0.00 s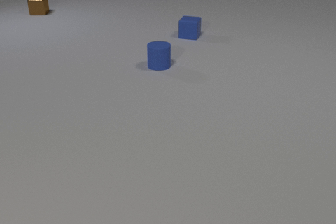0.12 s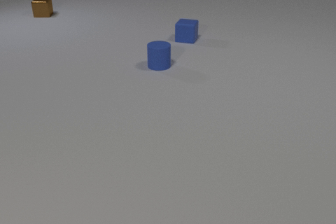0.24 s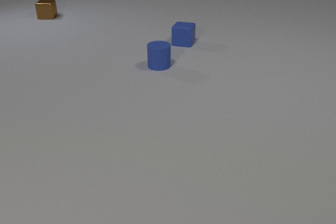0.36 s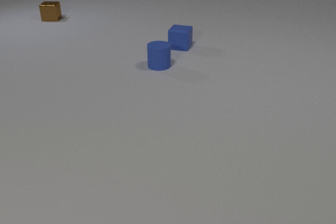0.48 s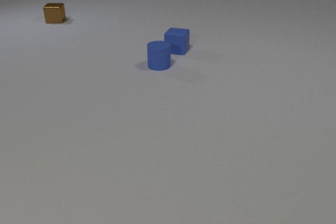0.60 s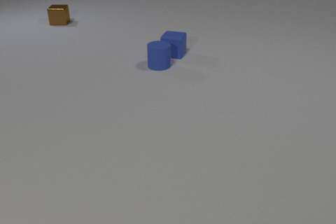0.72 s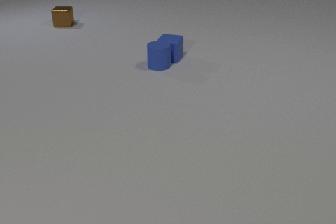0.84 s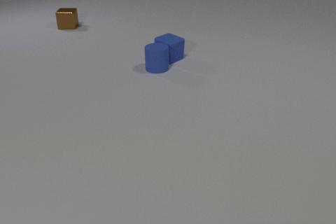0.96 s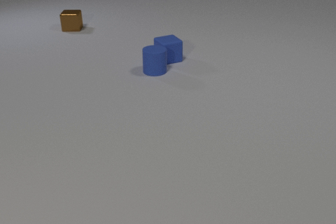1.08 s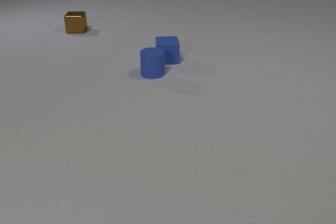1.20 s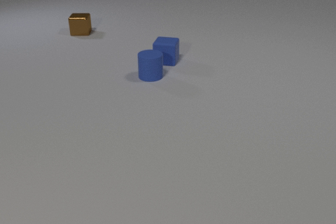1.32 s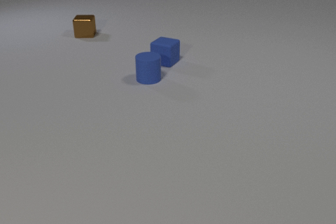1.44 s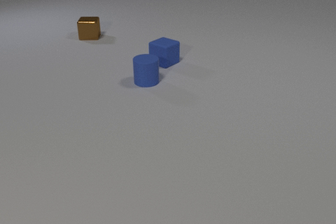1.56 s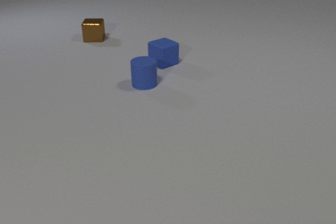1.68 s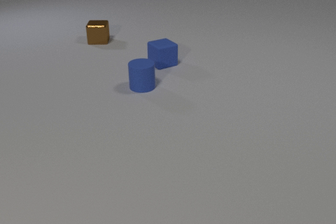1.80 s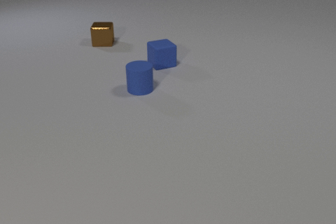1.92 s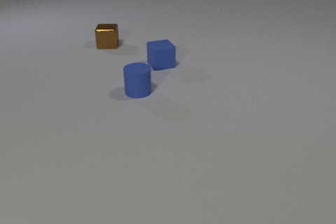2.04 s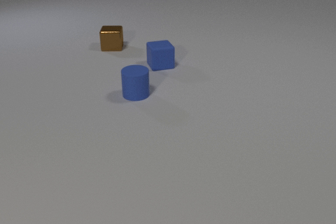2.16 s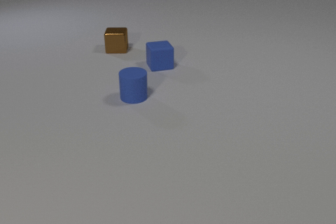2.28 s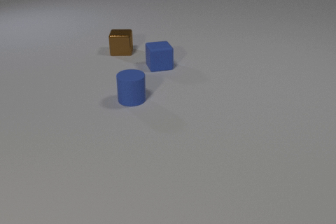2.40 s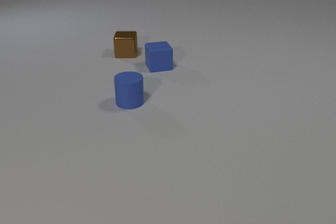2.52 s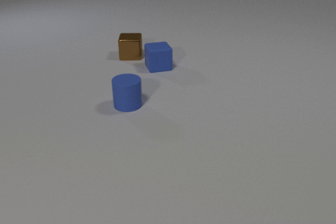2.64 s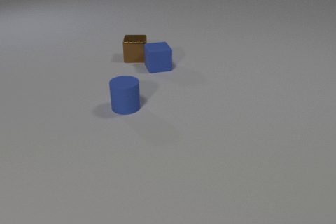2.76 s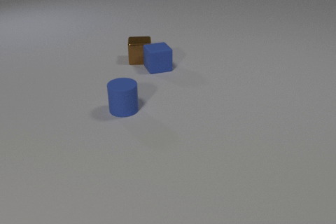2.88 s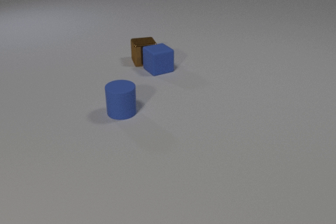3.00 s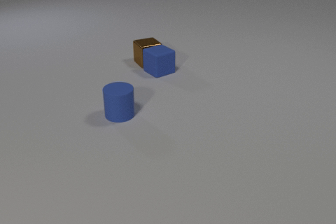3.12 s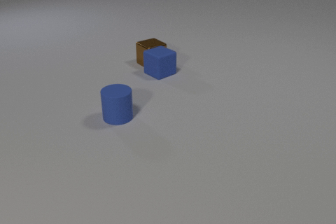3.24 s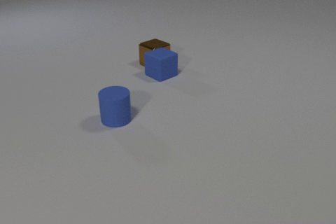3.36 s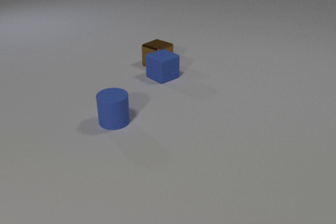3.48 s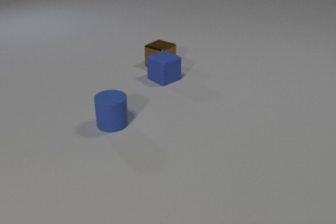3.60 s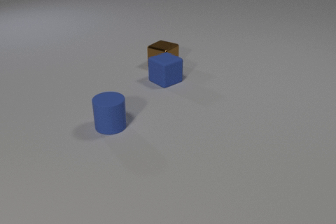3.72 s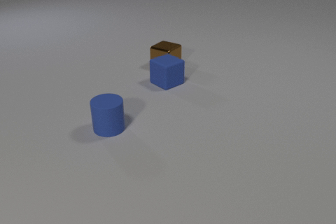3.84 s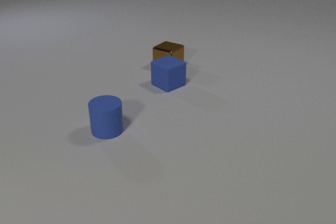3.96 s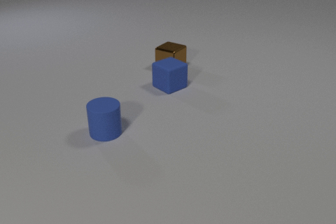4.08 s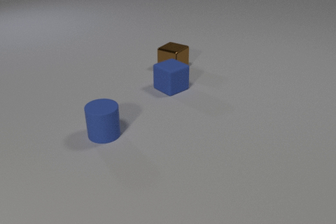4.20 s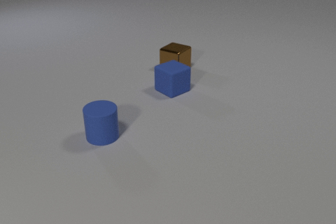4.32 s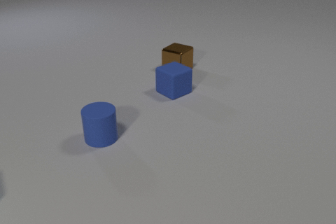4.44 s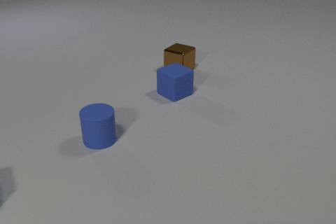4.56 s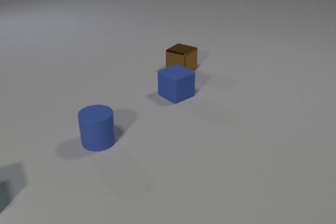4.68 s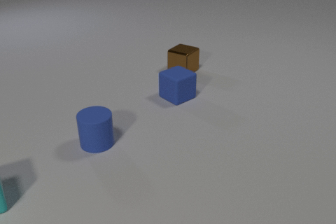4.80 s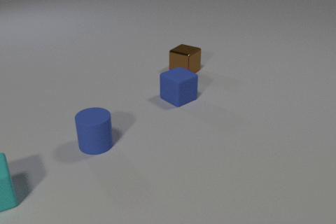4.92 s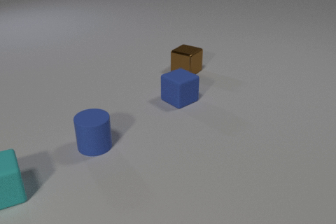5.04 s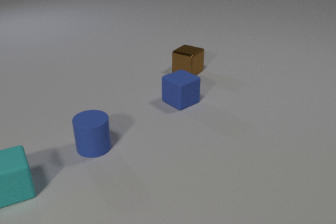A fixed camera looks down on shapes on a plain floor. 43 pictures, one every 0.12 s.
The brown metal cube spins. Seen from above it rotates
counterclockwise.
The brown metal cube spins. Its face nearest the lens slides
to the right.
0.00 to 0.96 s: The blue rubber cube slides toward the camera, spins clockwise seen from above by about 45 degrees, its near face sliding to the left. The blue rubber cylinder slides toward the camera. The brown metal cube slides toward the camera and to the right. The blue rubber cube and the blue rubber cylinder collide.
0.96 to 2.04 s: The blue rubber cube slides toward the camera and to the left, spins so that its near face slides to the left, clockwise seen from above. The blue rubber cylinder slides toward the camera. The brown metal cube slides toward the camera and to the right.
2.04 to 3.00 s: The blue rubber cube slides toward the camera. The blue rubber cylinder slides toward the camera and to the left. The brown metal cube slides toward the camera and to the right, spins counterclockwise seen from above by about 30 degrees, its near face sliding to the right. The blue rubber cube and the brown metal cube collide.
3.00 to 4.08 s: The blue rubber cube slides toward the camera. The blue rubber cylinder slides toward the camera and to the left. The brown metal cube slides to the right and toward the camera, spins counterclockwise seen from above by about 30 degrees, its near face sliding to the right.
4.08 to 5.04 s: The blue rubber cube slides toward the camera. The blue rubber cylinder slides toward the camera and to the left. The brown metal cube slides to the right and toward the camera. The cyan rubber cube comes in at the left edge, slides to the right.
What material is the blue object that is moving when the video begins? rubber.
How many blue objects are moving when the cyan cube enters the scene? 2.
What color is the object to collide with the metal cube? blue.
